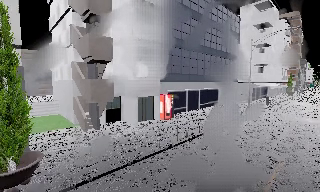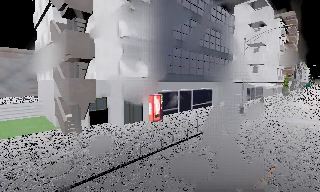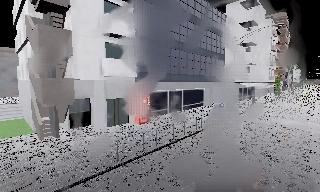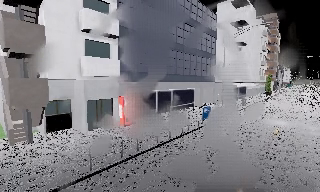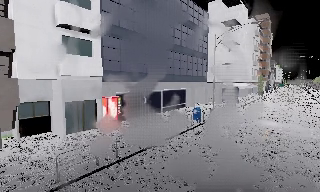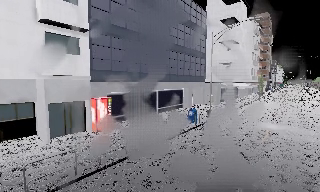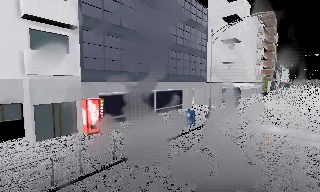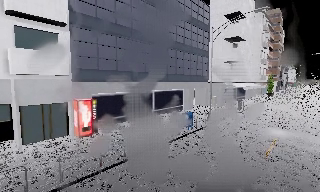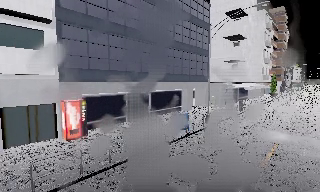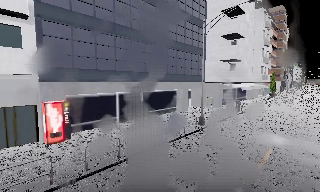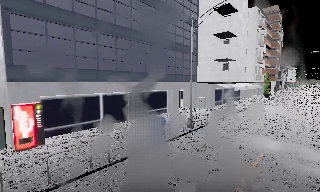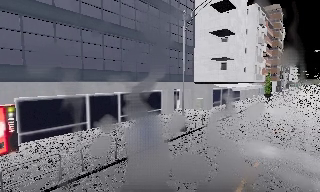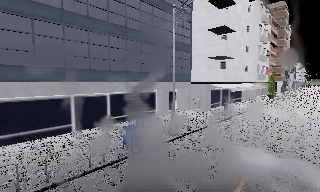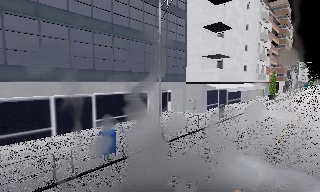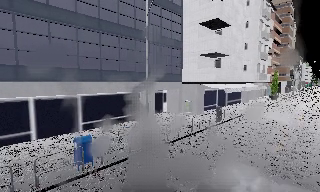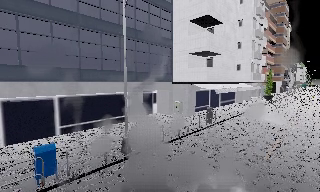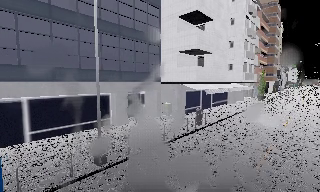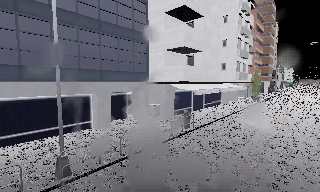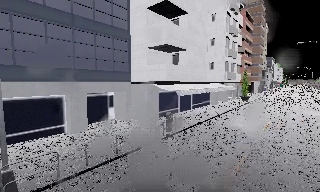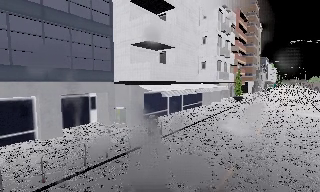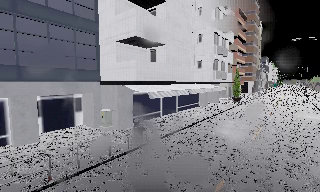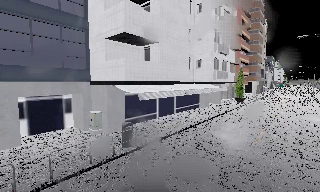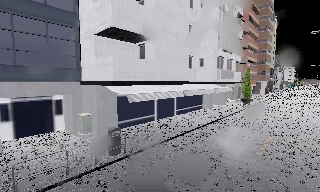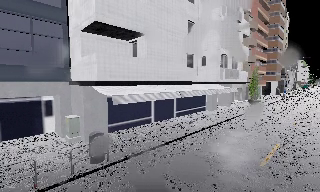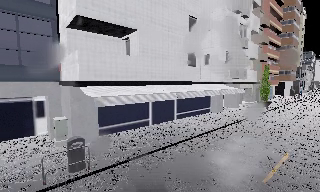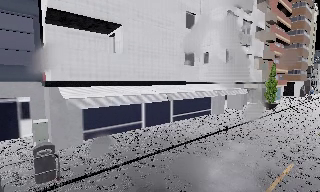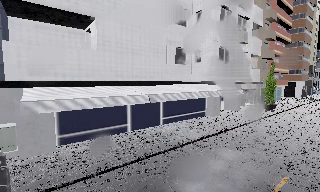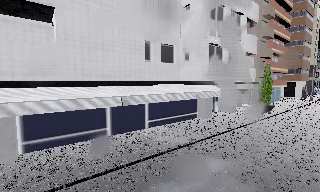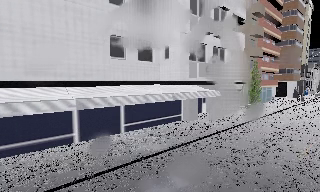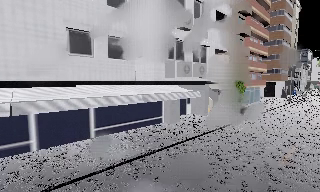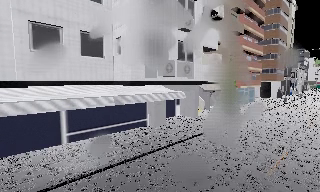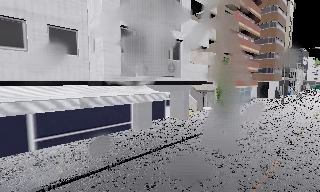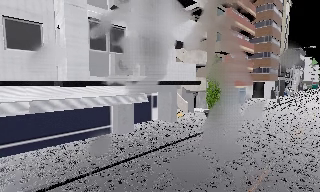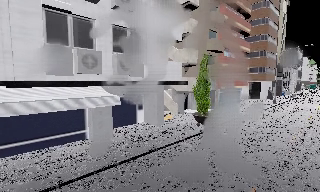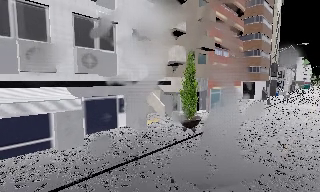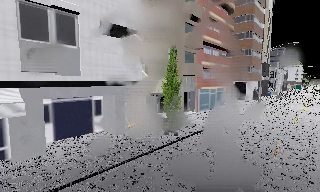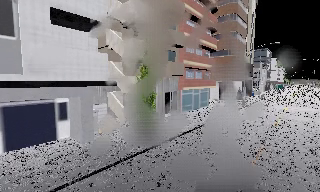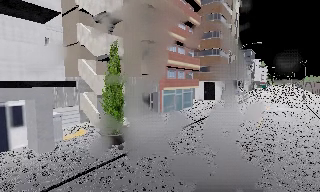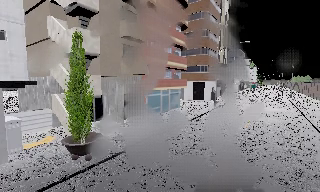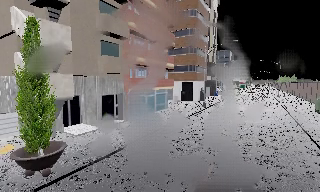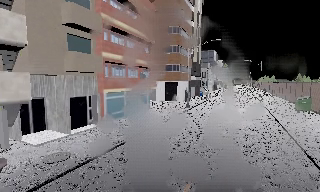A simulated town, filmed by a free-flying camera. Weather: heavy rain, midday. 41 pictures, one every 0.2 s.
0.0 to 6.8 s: The camera travels to its right and forward, about 35 m, so close, fixed things drift to the left.
6.8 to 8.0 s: The camera pans to its right, which is clockwise from overhead, by about 20 degrees. It travels forward and to its right, about 7 m, so what stands in front looms larger.
The film runs forward here.
